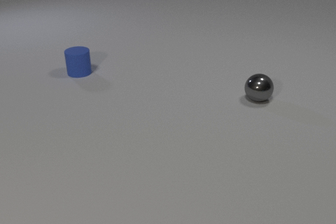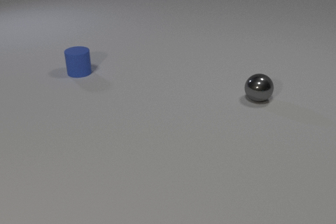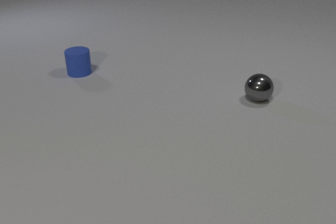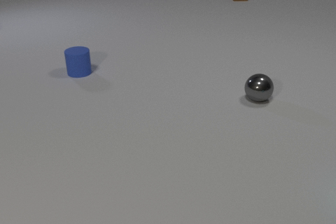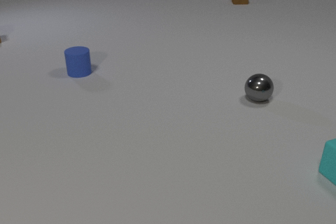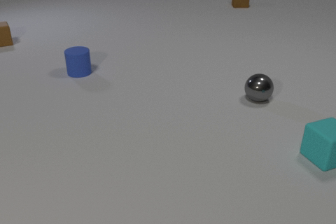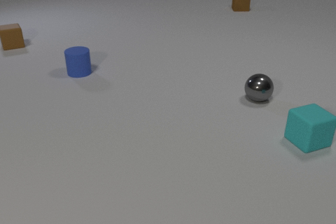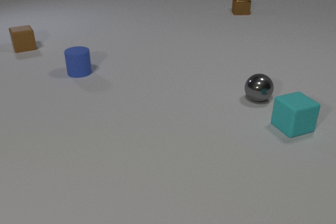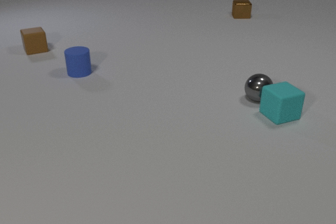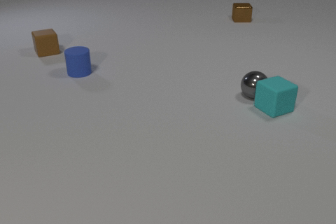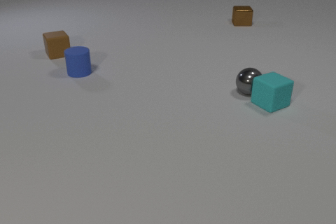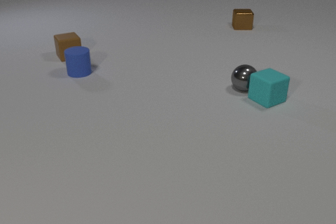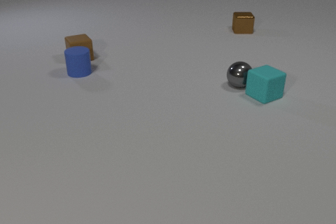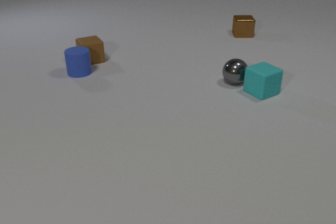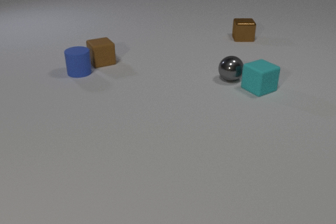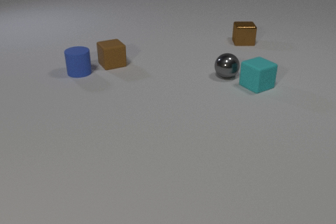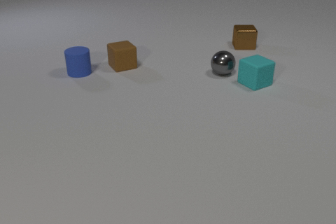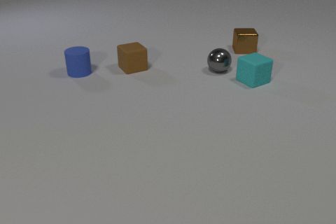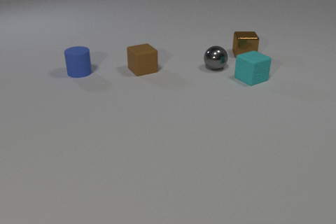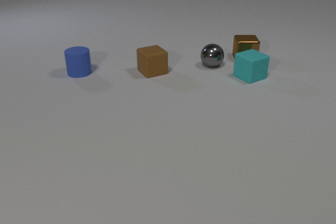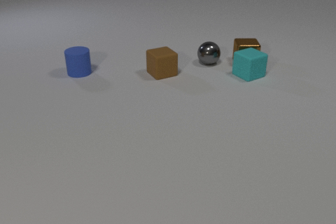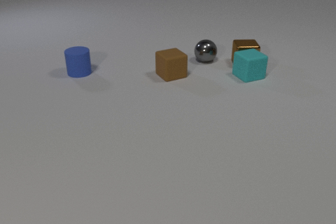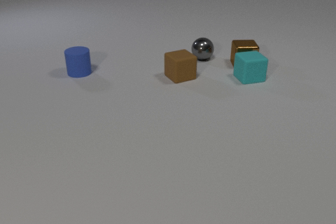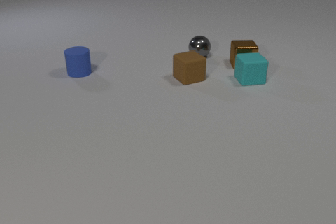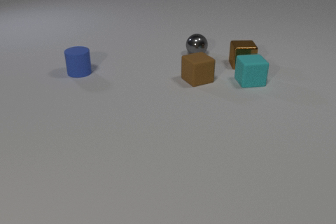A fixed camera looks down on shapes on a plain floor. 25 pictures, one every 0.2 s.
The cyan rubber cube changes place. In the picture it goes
away from the camera.
The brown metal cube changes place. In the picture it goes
toward the camera.
0.0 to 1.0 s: The cyan rubber cube comes in at the right edge, slides away from the camera and to the left. The brown metal cube comes in at the top edge, slides toward the camera. The brown rubber cube comes in at the left edge, slides toward the camera and to the right.
1.0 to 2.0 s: The cyan rubber cube slides away from the camera and to the left. The gray metal sphere rolls away from the camera and to the left. The brown metal cube slides toward the camera. The brown rubber cube slides to the right and toward the camera. The cyan rubber cube and the gray metal sphere collide.
2.0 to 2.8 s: The cyan rubber cube slides away from the camera. The gray metal sphere rolls away from the camera and to the left. The brown metal cube slides toward the camera. The brown rubber cube slides to the right and toward the camera.
2.8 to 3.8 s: The cyan rubber cube slides away from the camera. The gray metal sphere rolls away from the camera and to the left. The brown metal cube slides toward the camera. The brown rubber cube slides to the right and toward the camera.
3.8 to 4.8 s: The cyan rubber cube slides toward the camera, spins so that its near face slides to the left, clockwise seen from above. The gray metal sphere rolls away from the camera and to the left. The brown metal cube slides toward the camera. The brown rubber cube slides to the right and toward the camera. The cyan rubber cube and the brown metal cube collide.
What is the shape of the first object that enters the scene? cube.
What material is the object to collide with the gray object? rubber.
How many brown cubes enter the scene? 2.
